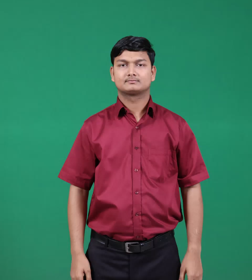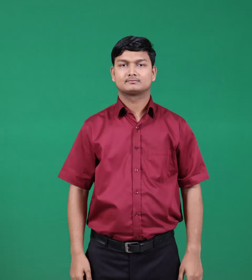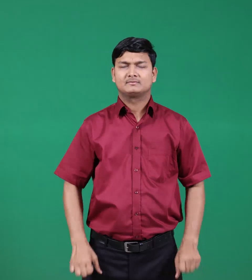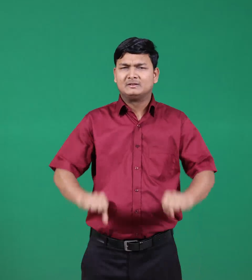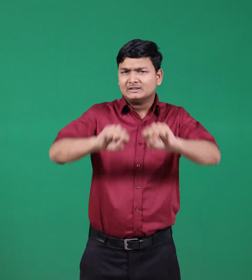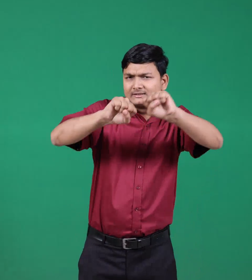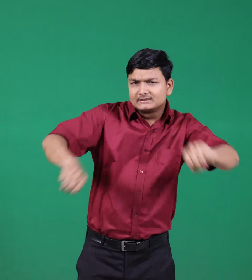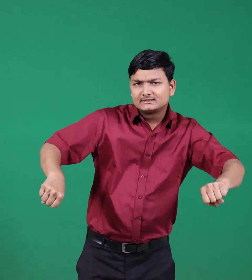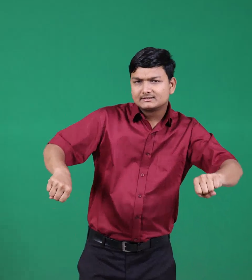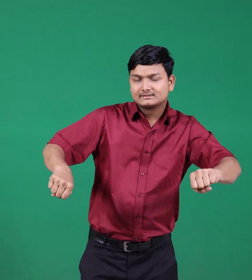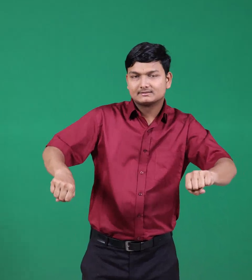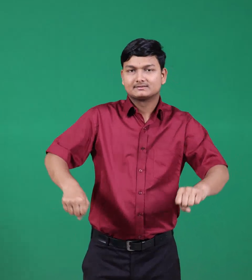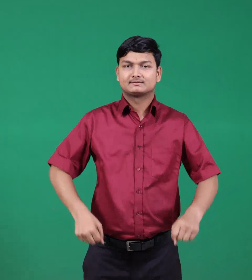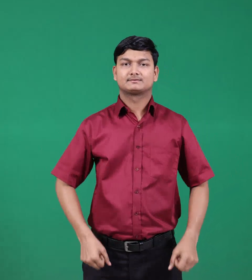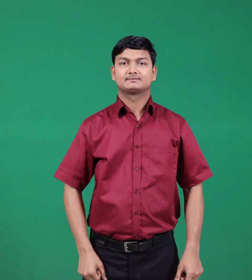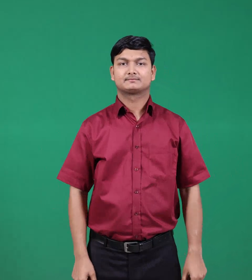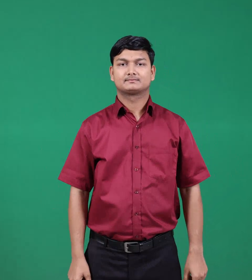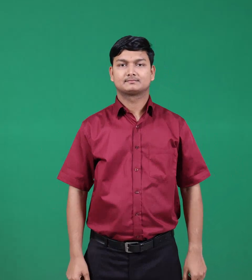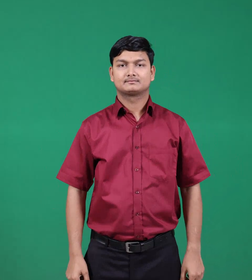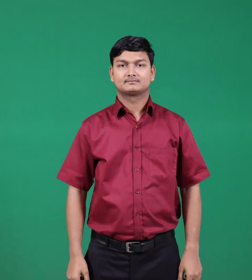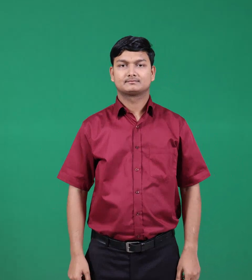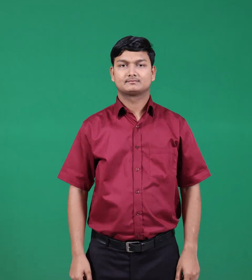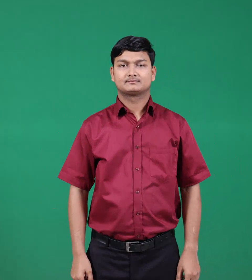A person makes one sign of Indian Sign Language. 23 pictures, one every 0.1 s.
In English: rape
